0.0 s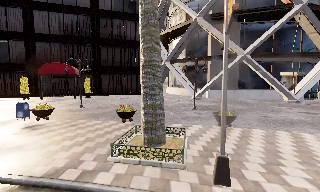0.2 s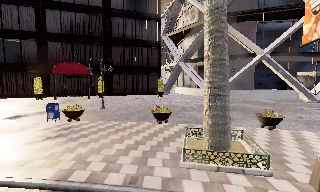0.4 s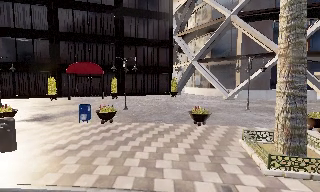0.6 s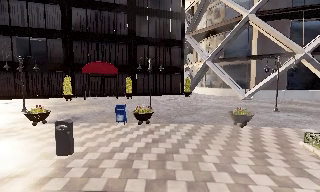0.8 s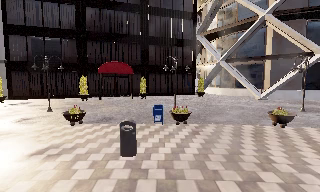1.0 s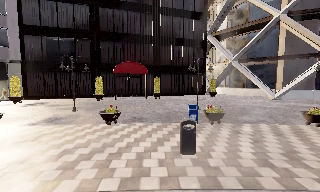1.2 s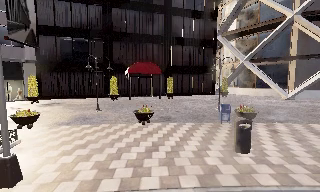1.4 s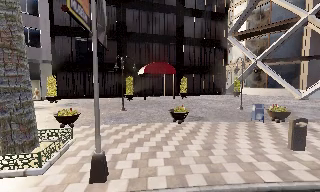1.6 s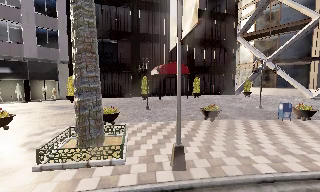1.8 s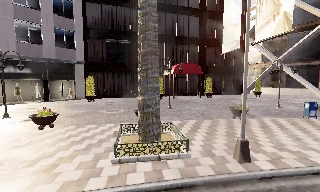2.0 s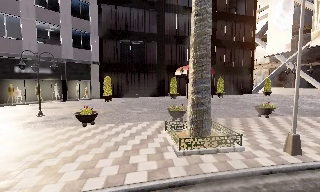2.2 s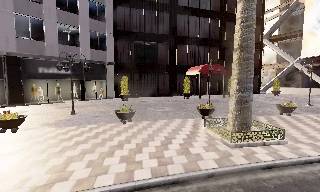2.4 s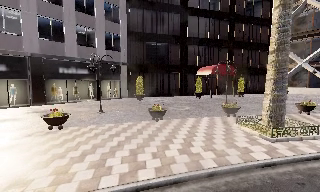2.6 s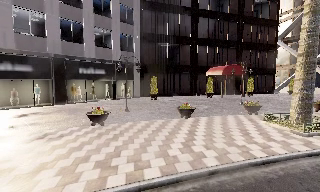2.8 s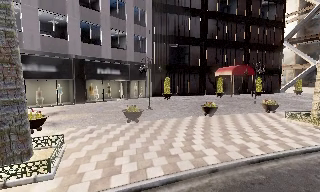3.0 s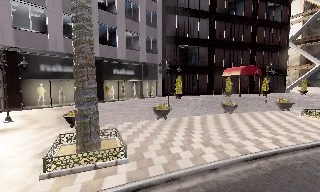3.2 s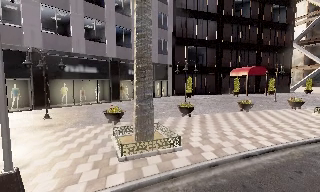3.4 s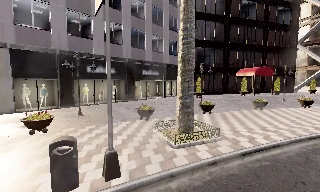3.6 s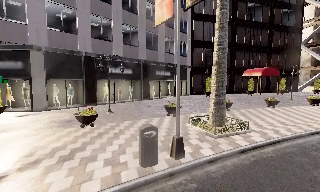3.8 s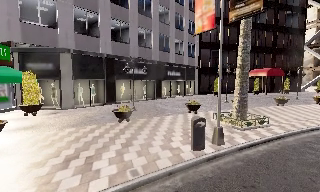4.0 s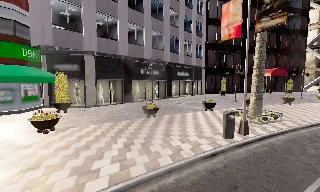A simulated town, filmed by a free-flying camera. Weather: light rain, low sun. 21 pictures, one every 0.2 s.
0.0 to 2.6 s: The camera travels to its left, about 25 m, so close, fixed things drift to the right.
2.6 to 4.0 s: The camera travels to its left and backward, about 14 m, so close, fixed things drift to the right.
The film runs forward here.
